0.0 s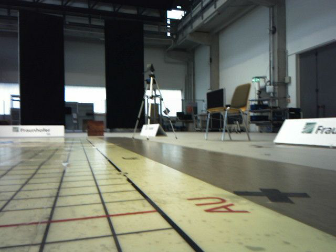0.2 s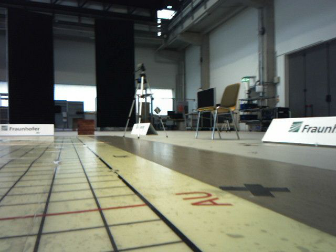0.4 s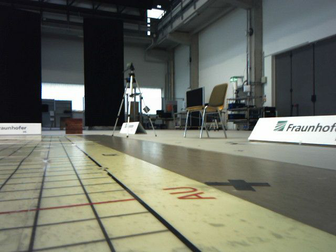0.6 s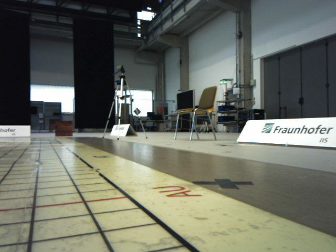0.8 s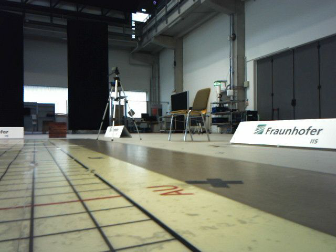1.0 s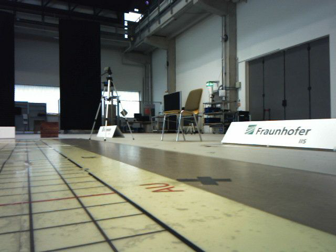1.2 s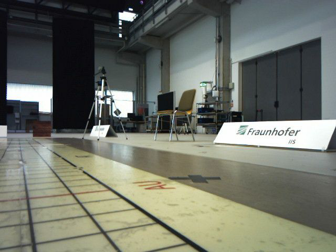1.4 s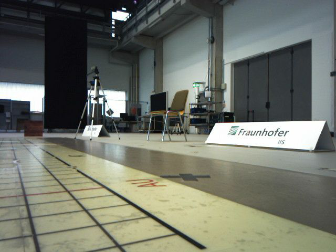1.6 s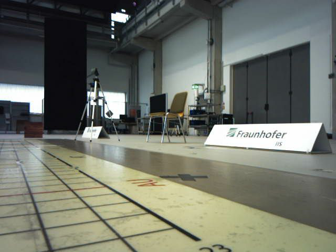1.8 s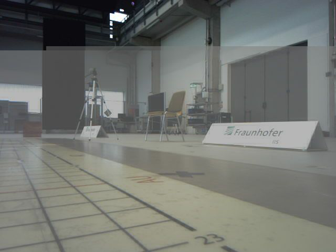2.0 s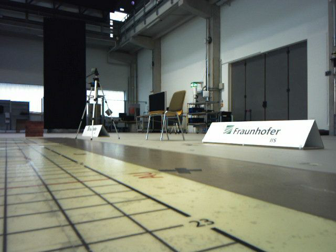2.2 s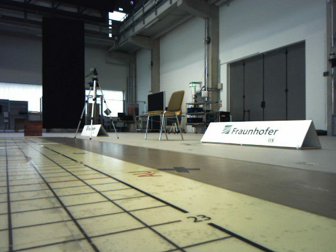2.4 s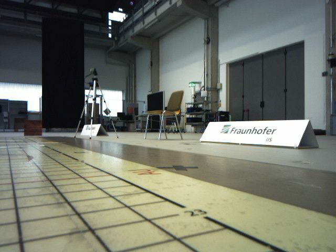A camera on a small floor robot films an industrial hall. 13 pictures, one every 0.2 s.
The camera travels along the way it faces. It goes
backward.
0.0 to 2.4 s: The camera pans to its right, which is clockwise from overhead, by about 10 degrees. It travels backward, about 0.5 m, so what stands in front gets smaller.
The film runs backward here.
